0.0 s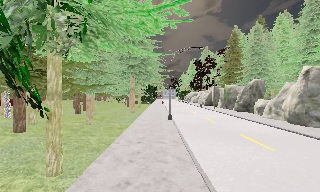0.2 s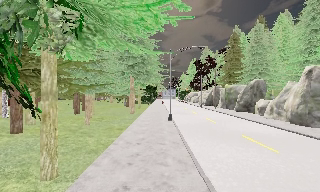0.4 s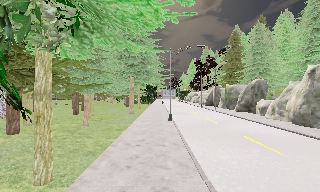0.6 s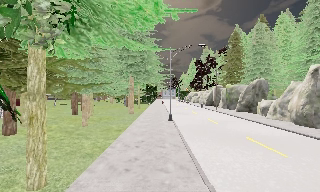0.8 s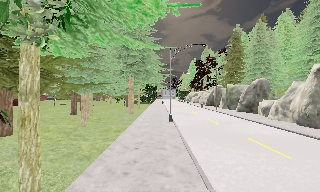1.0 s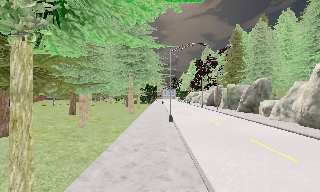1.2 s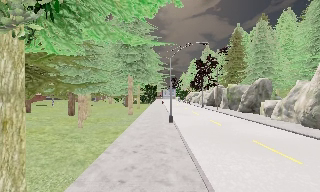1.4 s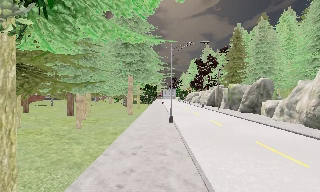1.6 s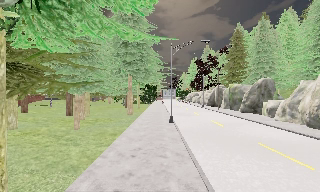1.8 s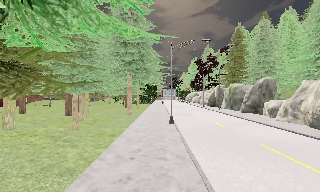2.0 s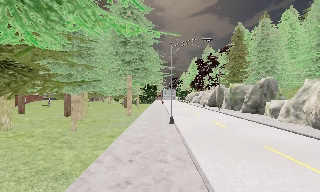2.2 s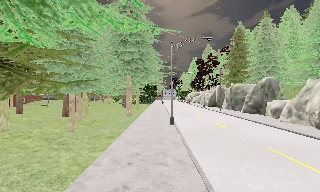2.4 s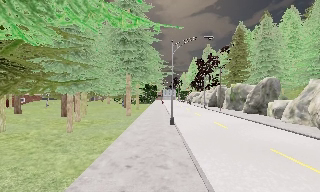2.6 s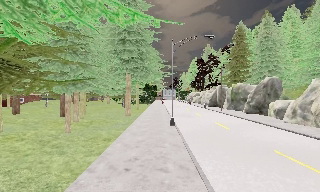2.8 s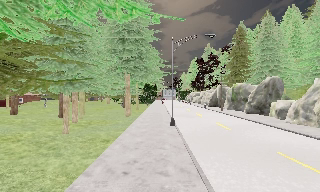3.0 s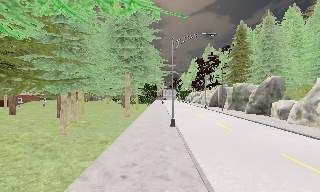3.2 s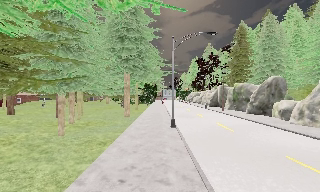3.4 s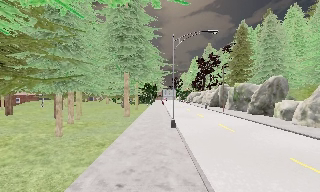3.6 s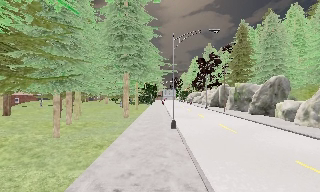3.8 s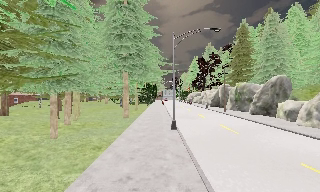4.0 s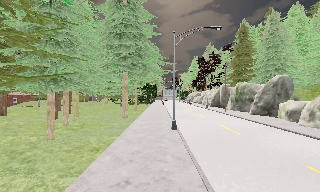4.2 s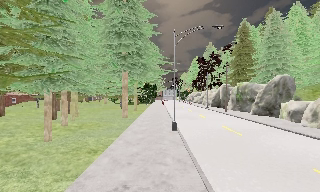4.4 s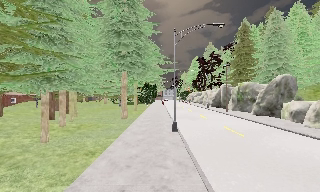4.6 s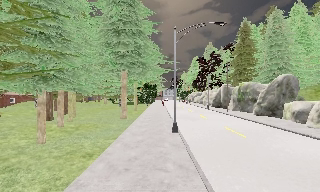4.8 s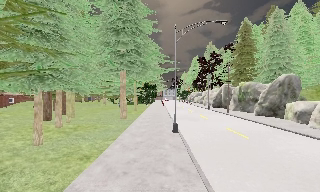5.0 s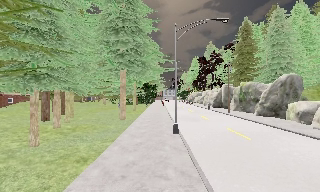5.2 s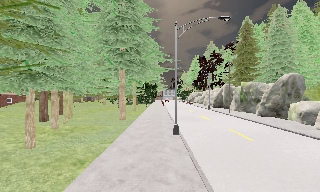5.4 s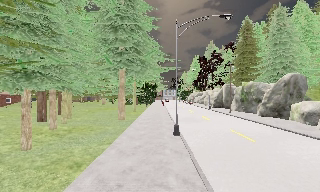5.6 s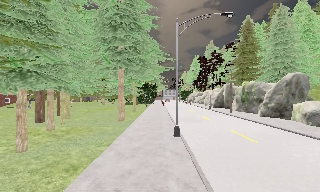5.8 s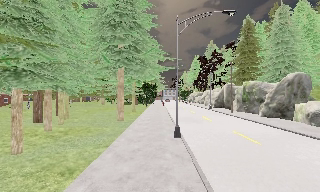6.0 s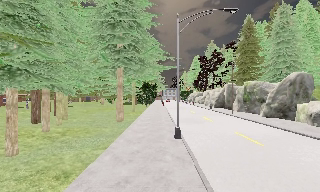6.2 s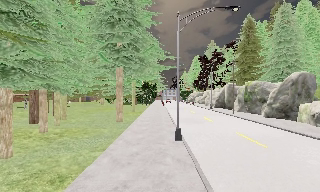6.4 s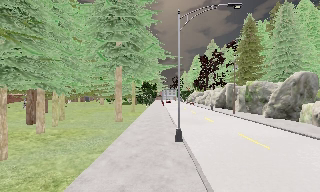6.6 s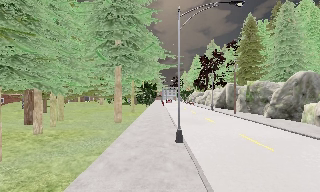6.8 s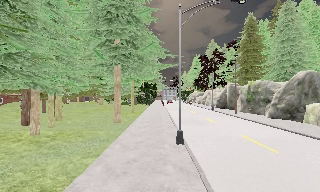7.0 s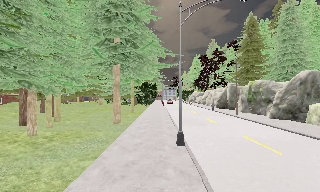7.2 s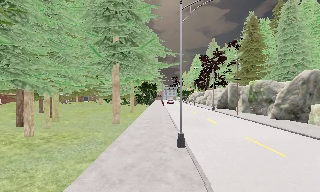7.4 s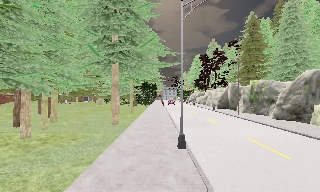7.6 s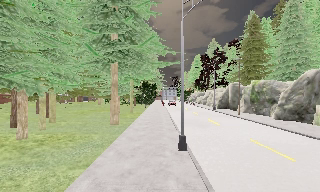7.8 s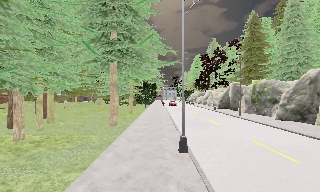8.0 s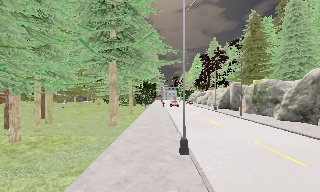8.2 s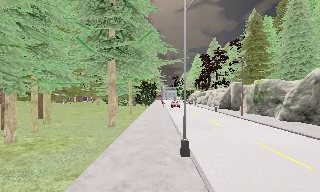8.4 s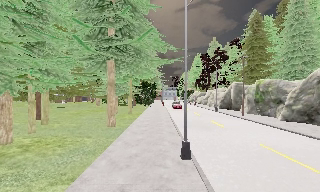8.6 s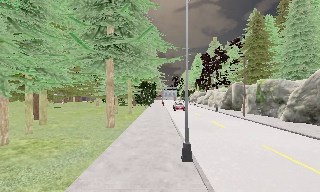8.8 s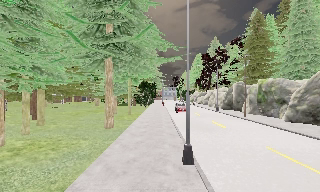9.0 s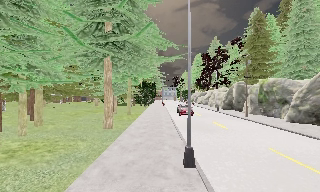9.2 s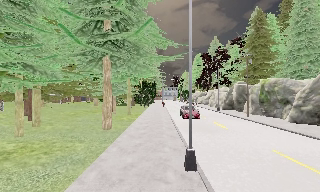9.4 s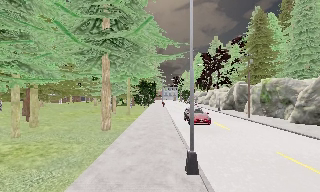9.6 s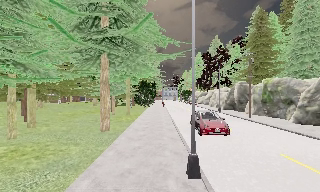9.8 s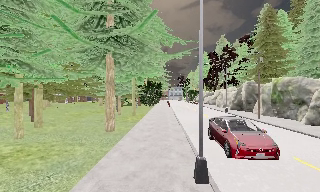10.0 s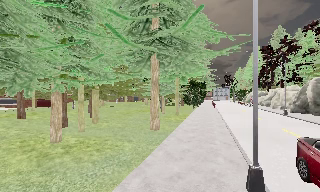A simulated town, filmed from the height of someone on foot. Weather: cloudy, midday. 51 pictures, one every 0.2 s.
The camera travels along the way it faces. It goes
forward.
0.0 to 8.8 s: The camera travels forward, about 11 m, so what stands in front looms larger.
8.8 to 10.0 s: The camera pans to its left, which is counterclockwise from overhead, by about 15 degrees. It travels forward, about 1.5 m, so what stands in front looms larger.
The film runs forward here.
